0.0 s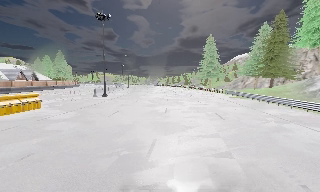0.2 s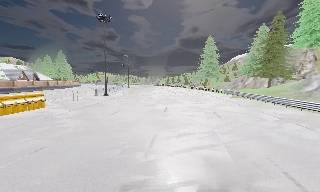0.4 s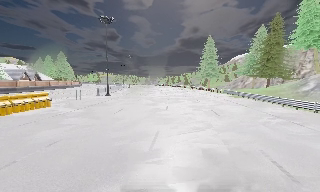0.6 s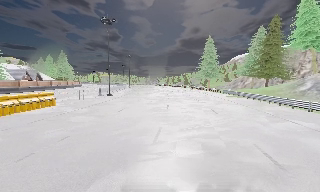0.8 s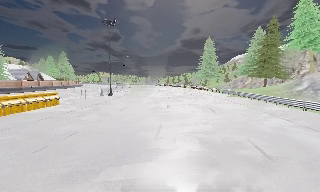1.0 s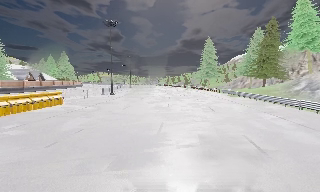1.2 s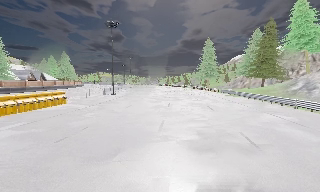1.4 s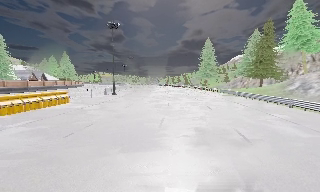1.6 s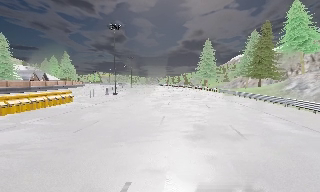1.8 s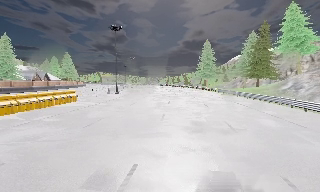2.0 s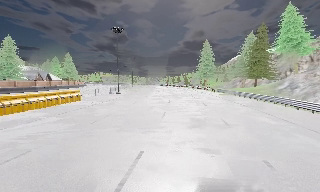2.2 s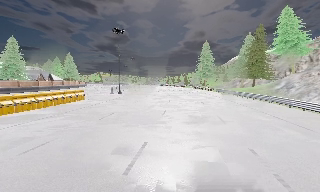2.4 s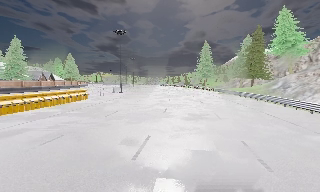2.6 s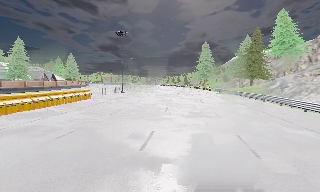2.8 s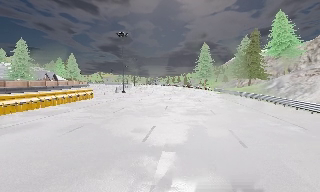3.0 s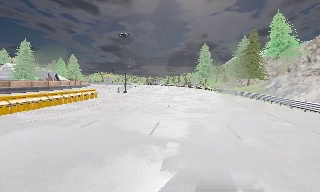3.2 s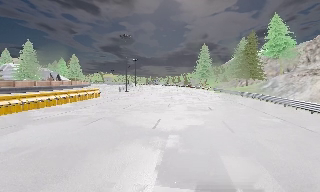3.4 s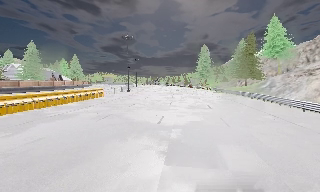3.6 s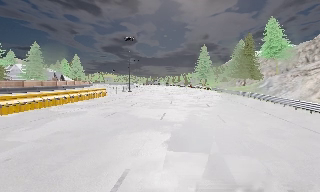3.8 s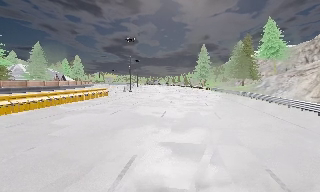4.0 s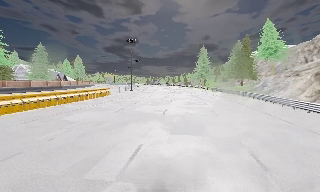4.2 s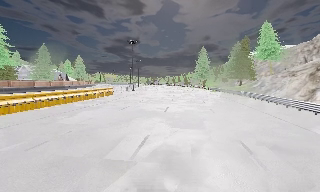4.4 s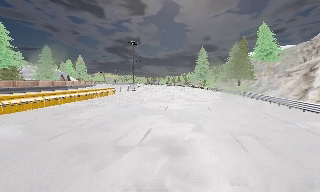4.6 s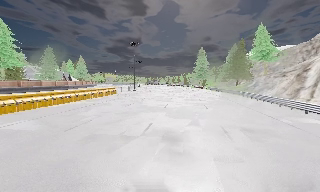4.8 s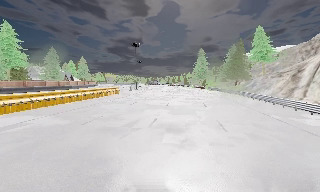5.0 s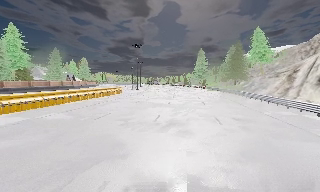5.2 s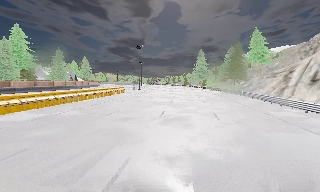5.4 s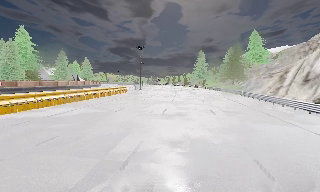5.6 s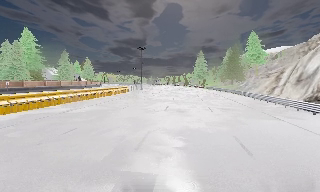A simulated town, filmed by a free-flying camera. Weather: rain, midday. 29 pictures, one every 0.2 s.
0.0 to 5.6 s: The camera travels backward, about 20 m, so what stands in front gets smaller. It gains speed.
The film runs backward here.
